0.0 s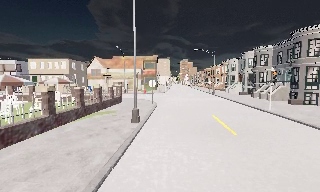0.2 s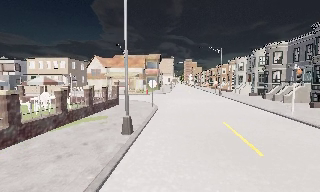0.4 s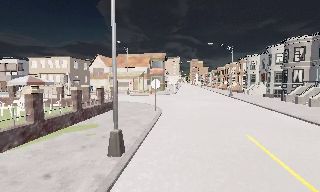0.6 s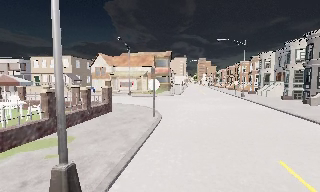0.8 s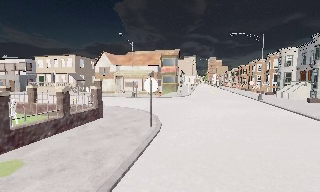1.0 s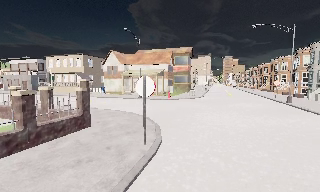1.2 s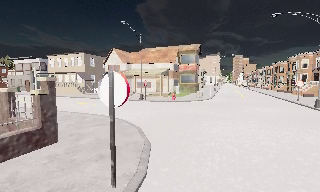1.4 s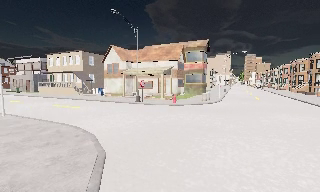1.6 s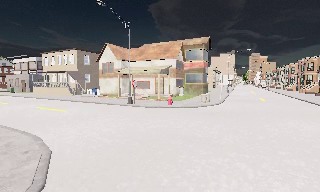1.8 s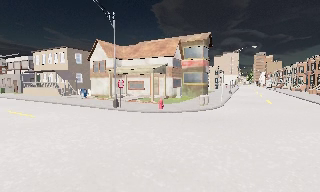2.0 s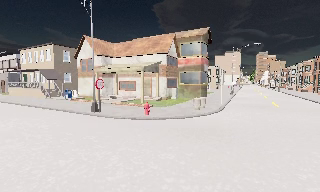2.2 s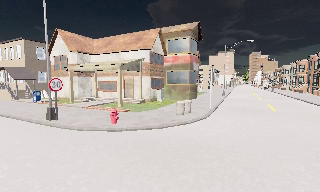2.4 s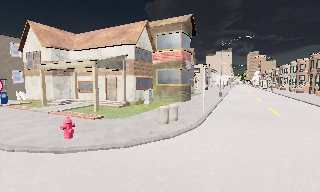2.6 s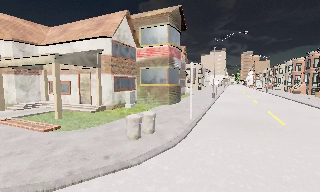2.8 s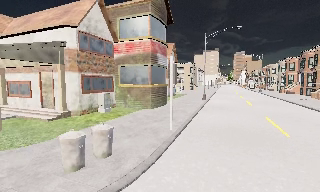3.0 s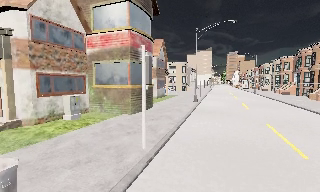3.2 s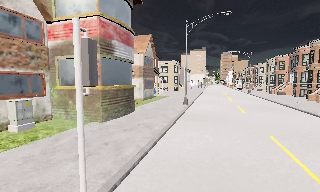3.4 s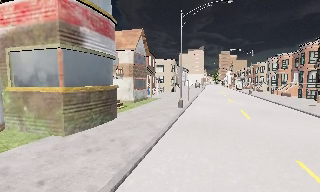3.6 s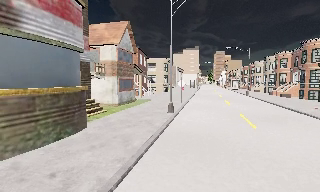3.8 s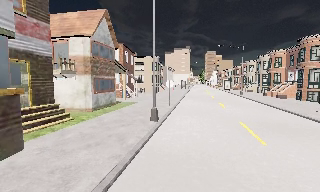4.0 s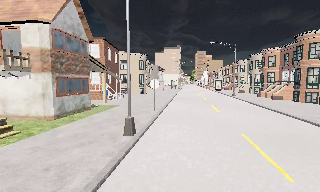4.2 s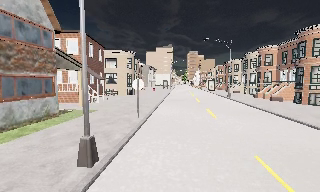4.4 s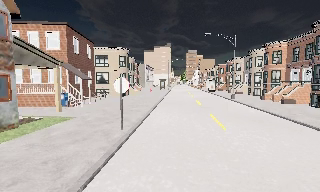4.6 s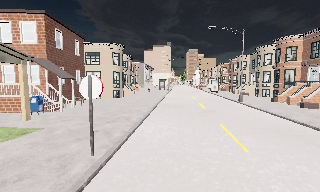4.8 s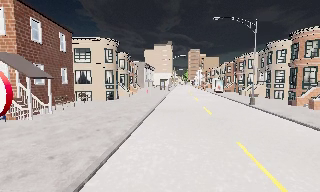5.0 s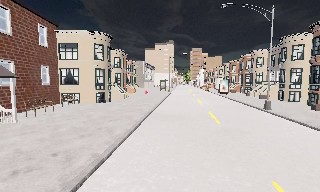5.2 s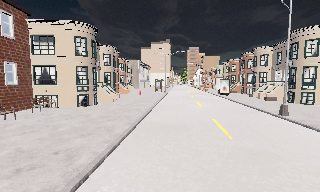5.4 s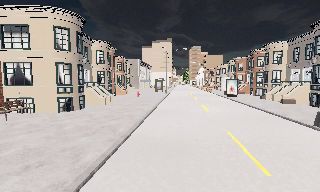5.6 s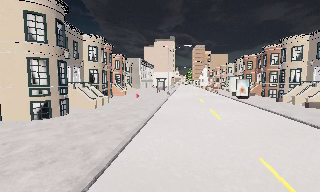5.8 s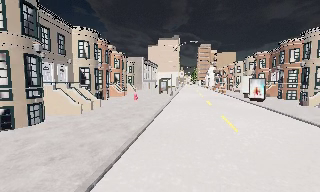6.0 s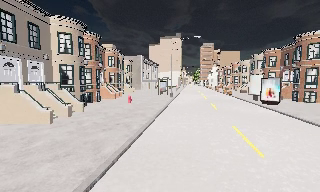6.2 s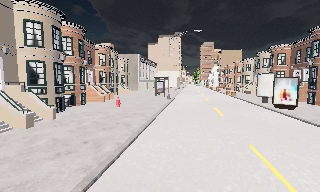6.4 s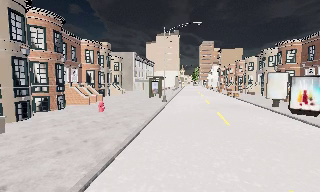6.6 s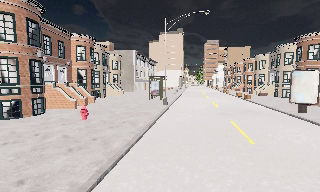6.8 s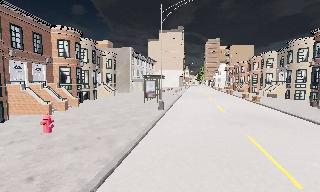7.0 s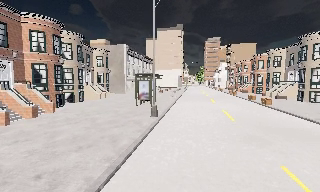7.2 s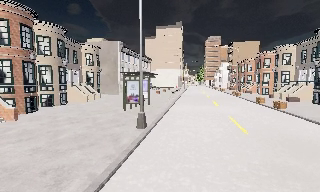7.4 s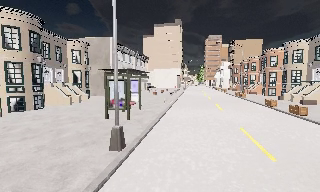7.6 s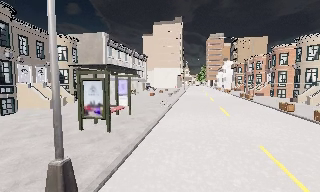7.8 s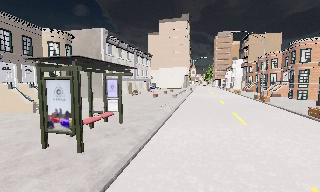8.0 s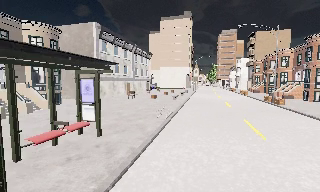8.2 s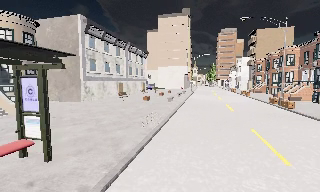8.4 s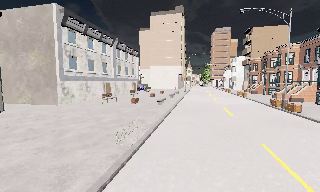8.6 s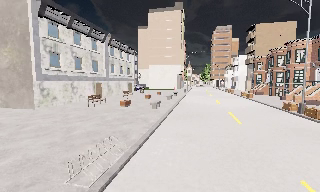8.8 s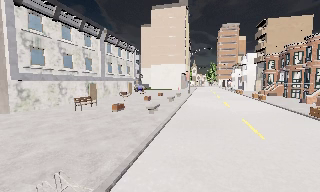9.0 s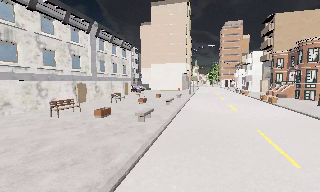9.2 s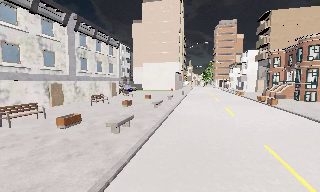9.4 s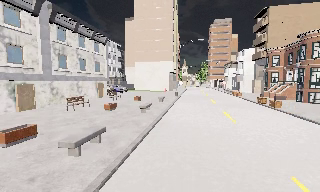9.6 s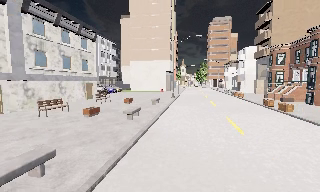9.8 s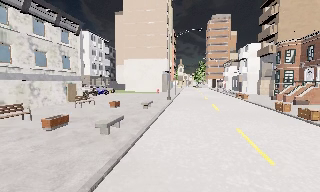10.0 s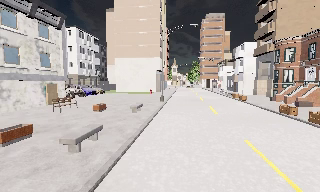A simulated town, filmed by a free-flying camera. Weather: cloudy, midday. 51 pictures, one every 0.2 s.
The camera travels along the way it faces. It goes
forward.
0.0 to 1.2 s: The camera pans to its left, which is counterclockwise from overhead, by about 15 degrees. It travels forward, about 12 m, so what stands in front looms larger.
1.2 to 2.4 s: The camera travels forward and to its right, about 14 m, so what stands in front looms larger.
2.4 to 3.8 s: The scene slides to the left, as the camera pans about 15 degrees to its right. It travels forward, about 15 m, so what stands in front looms larger.
3.8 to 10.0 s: The camera travels forward, about 70 m, so what stands in front looms larger.
The film runs backward here.
